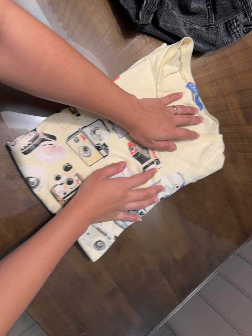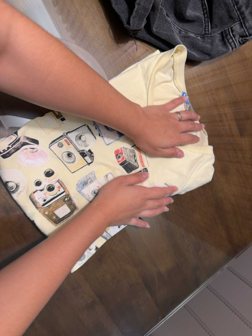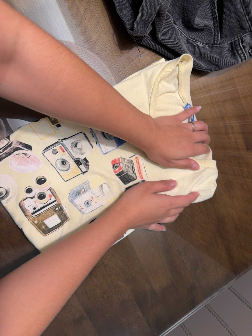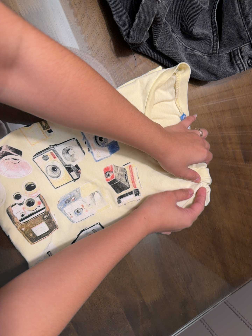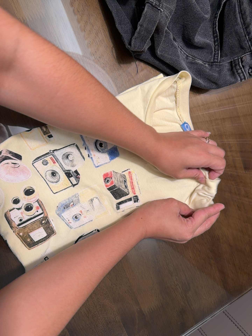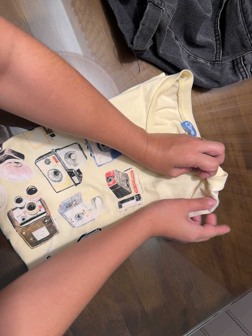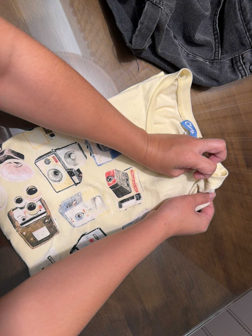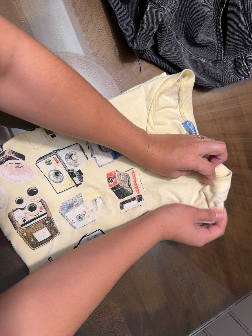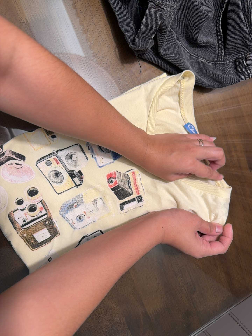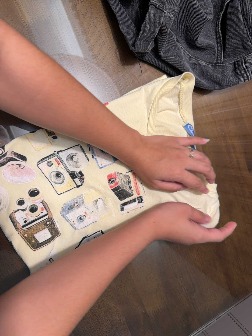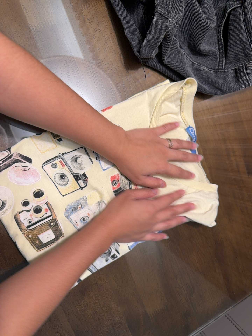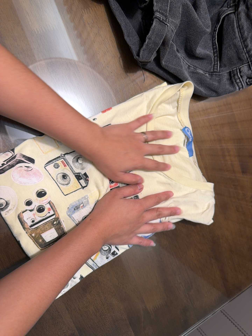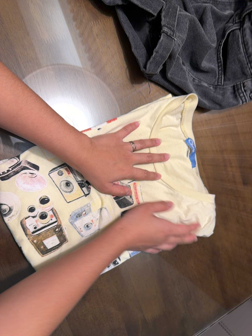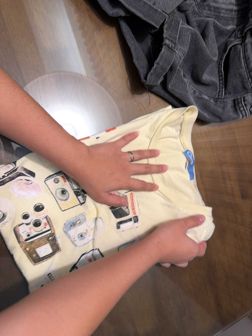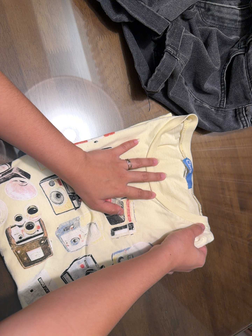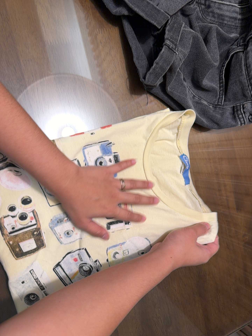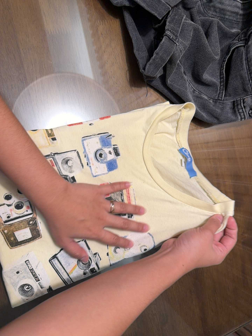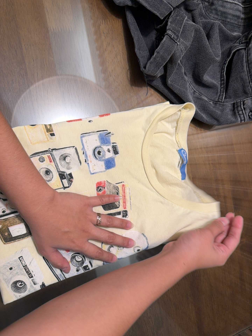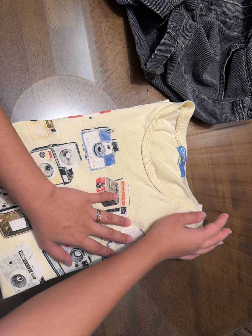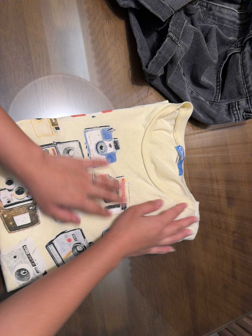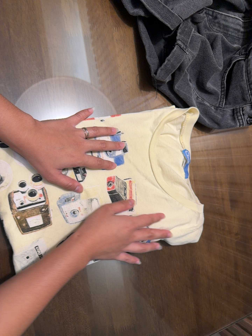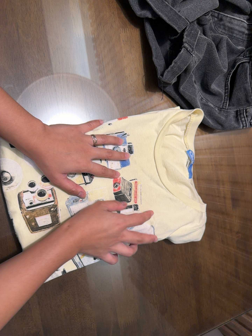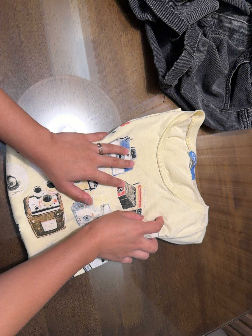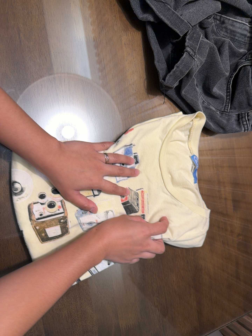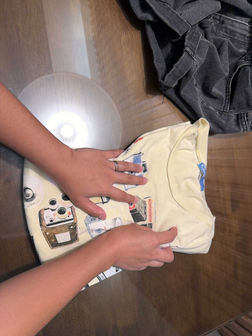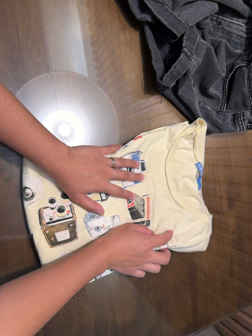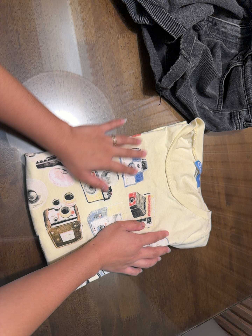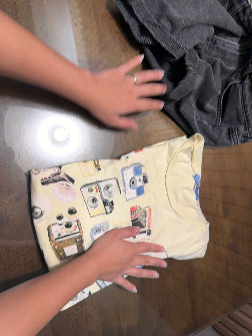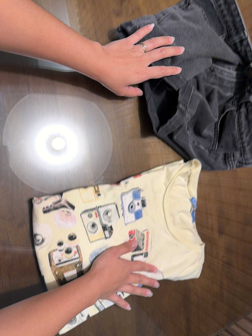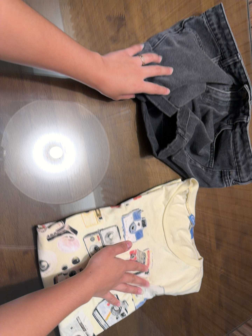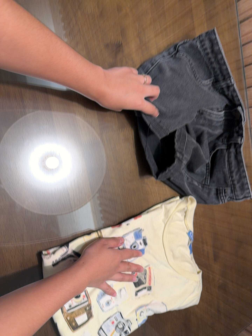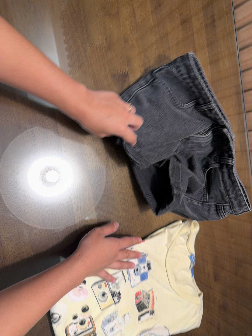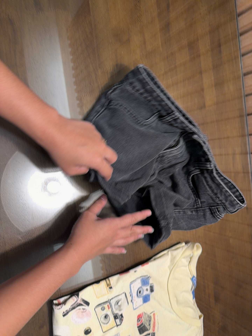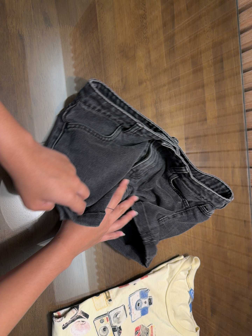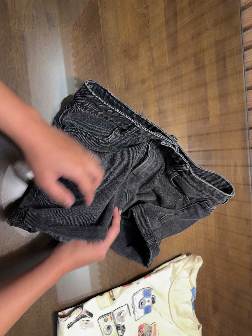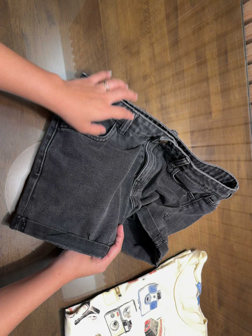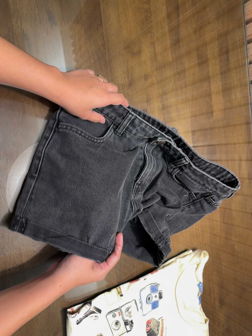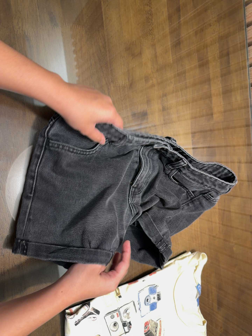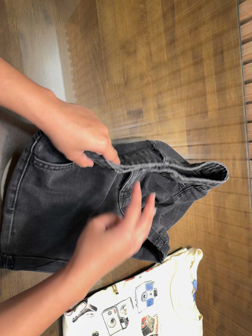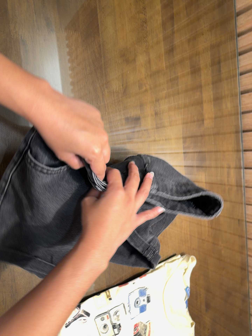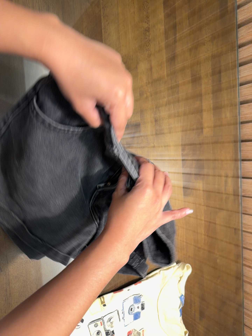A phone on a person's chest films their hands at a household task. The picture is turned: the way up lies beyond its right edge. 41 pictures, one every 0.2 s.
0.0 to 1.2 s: The camera travels to its right, about 7 cm. It rolls about its line of sight by about 10 degrees, and the scene rotates clockwise.
1.2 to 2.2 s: The camera shifts only a little, or ends up much as it began.
2.2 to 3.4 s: The camera rolls about its line of sight by about 10 degrees, and the scene rotates clockwise.
3.4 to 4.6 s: The camera shifts only a little, or ends up much as it began.
4.6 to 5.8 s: The camera travels toward the top of its view and backward, about 14 cm, so close, fixed things drift downward.
5.8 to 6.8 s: The camera travels toward the top of its view and to its left, about 18 cm, so close, fixed things drift downward.
6.8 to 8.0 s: The camera shifts only a little, or ends up much as it began.
The film runs forward here.
